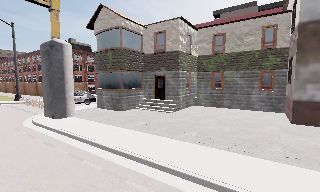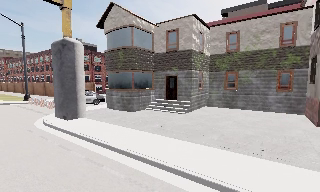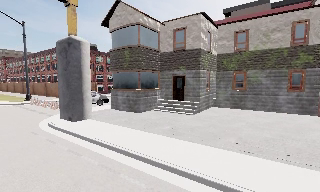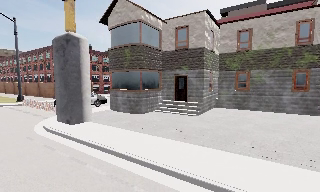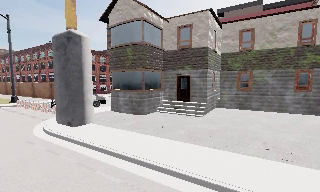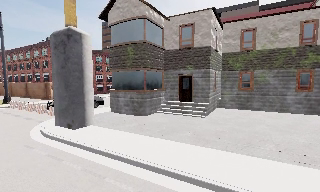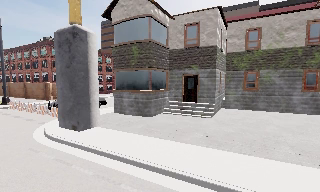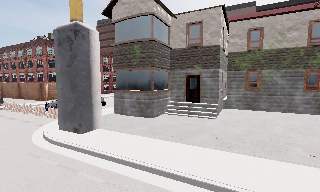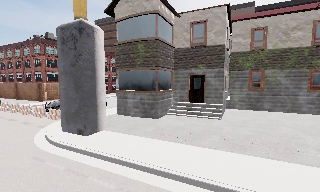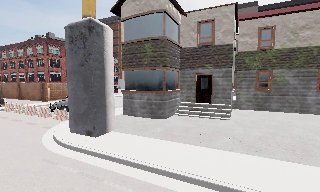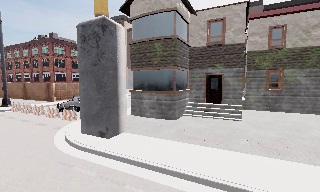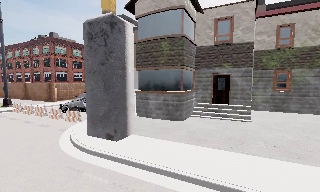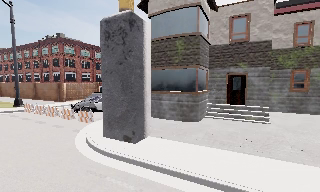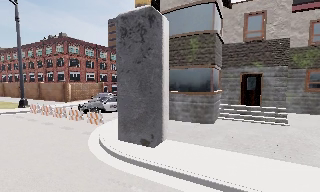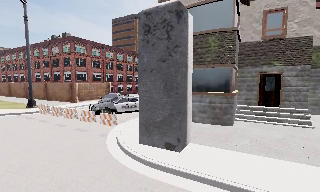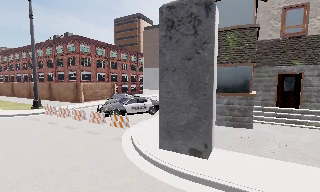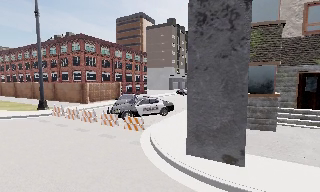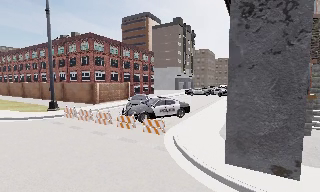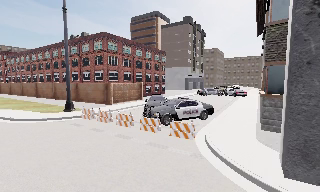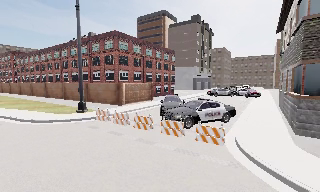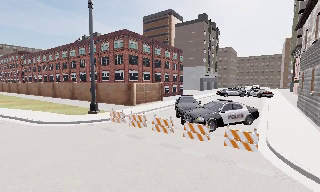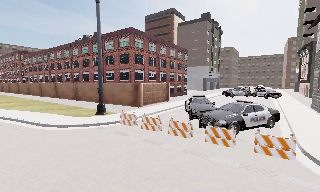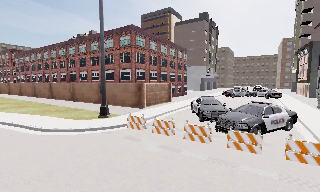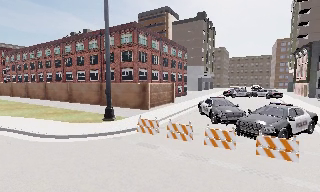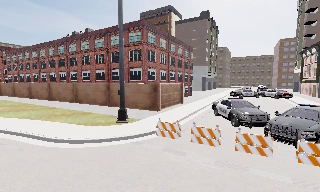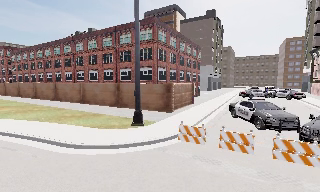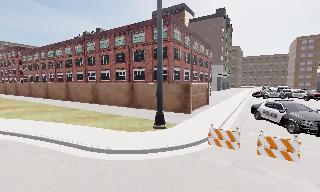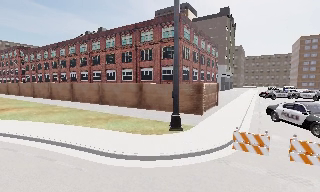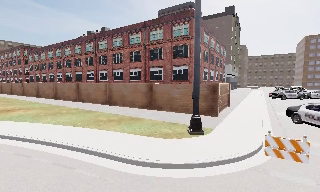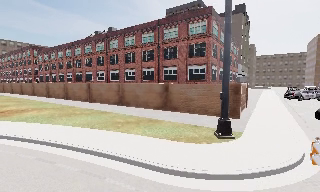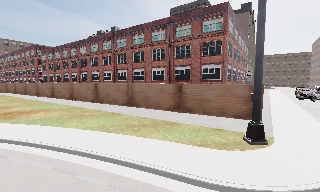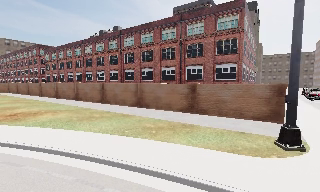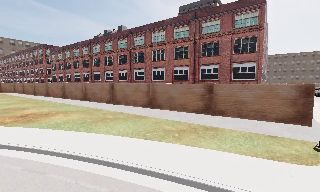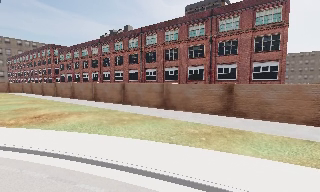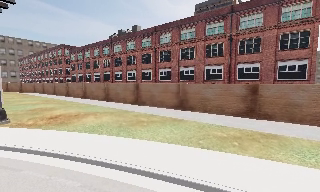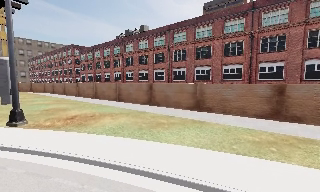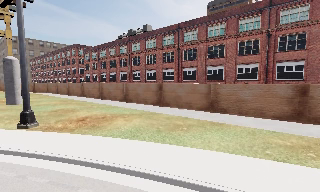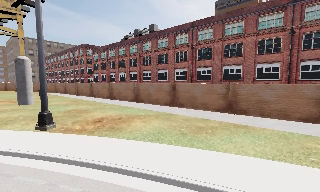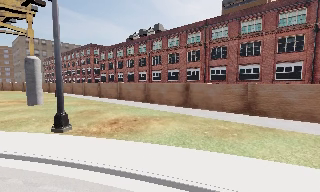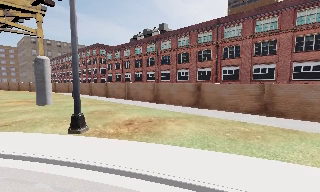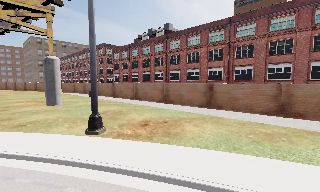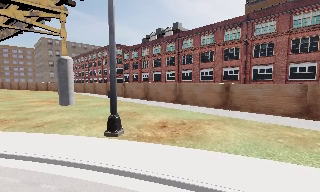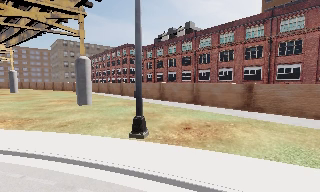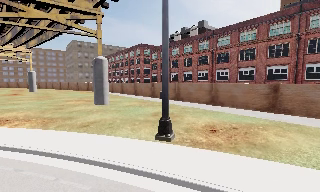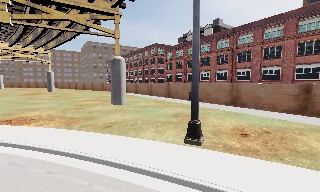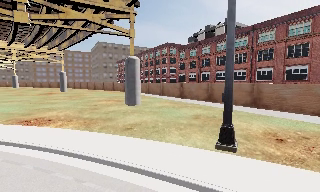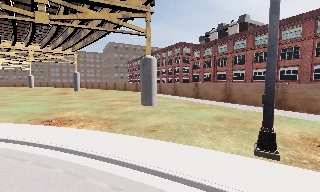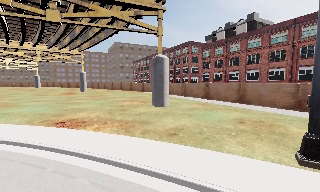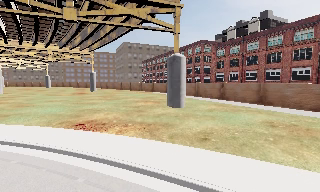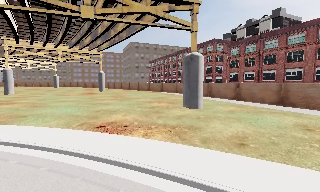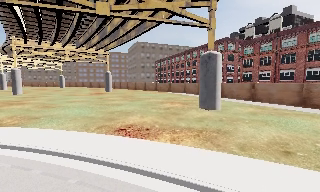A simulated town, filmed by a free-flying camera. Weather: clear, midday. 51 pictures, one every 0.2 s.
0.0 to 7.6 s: The camera travels to its left and forward, about 35 m, so close, fixed things drift to the right. It gains speed.
7.6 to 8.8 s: The scene slides to the right, as the camera pans about 15 degrees to its left. It travels to its left, about 5 m, so close, fixed things drift to the right.
8.8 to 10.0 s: The camera pans to its left, which is counterclockwise from overhead, by about 10 degrees. It travels to its left and forward, about 7 m, so close, fixed things drift to the right.
The film runs forward here.
